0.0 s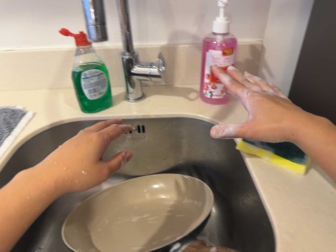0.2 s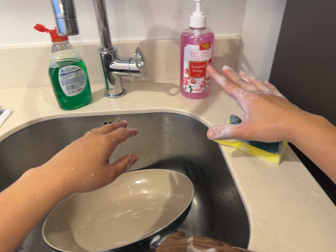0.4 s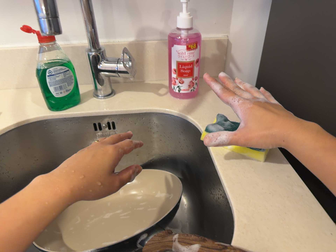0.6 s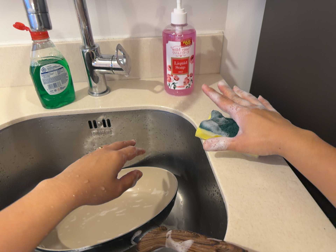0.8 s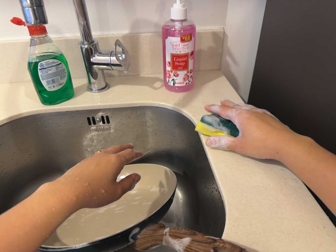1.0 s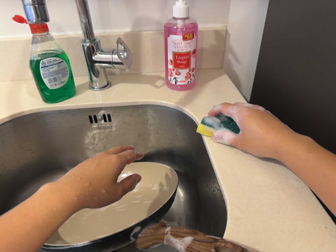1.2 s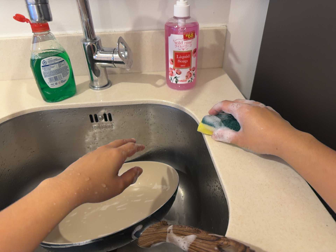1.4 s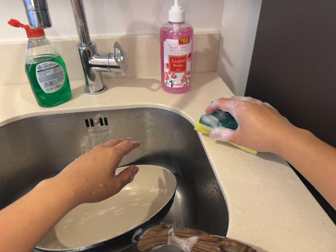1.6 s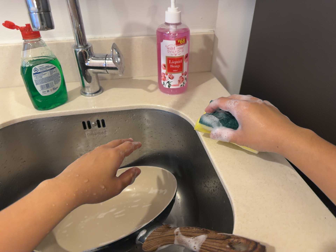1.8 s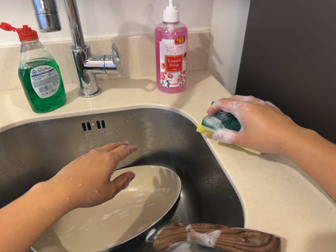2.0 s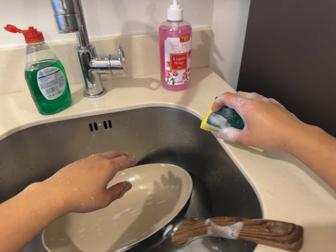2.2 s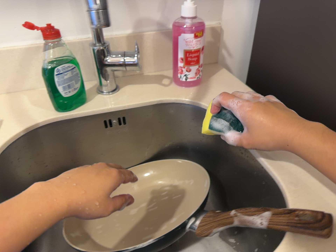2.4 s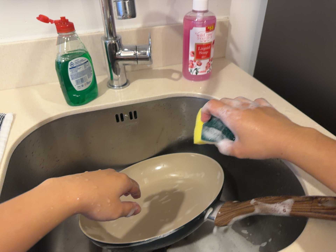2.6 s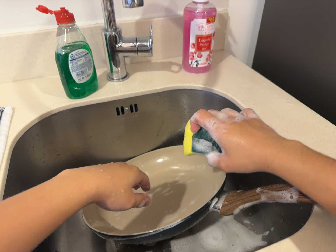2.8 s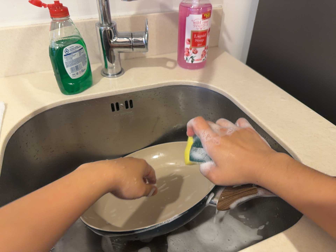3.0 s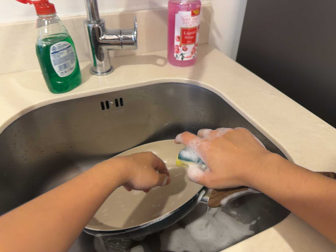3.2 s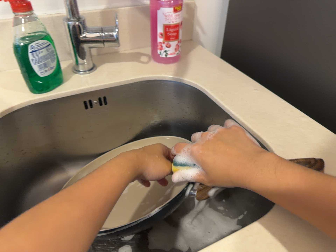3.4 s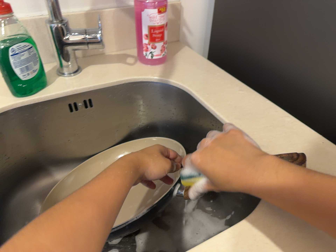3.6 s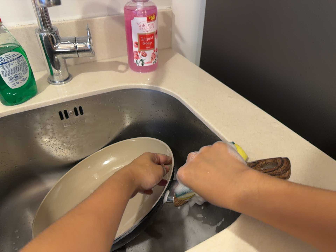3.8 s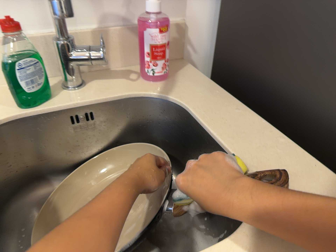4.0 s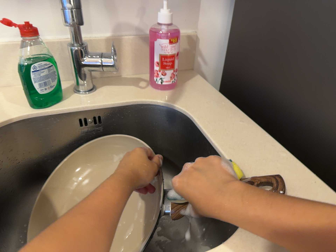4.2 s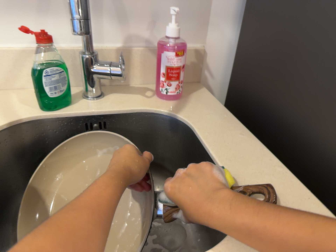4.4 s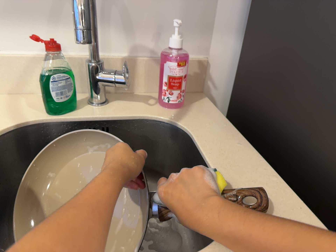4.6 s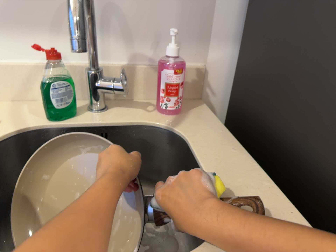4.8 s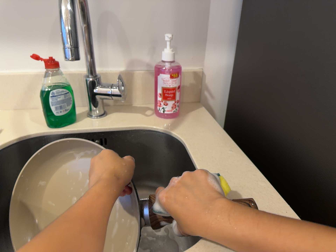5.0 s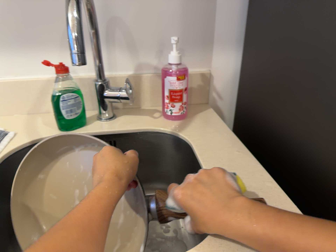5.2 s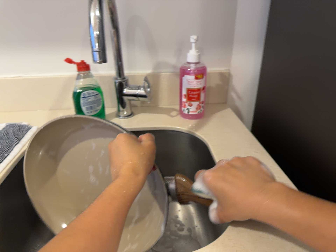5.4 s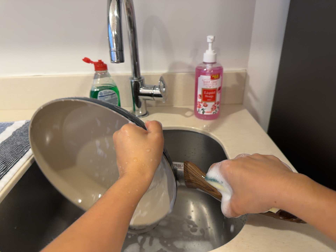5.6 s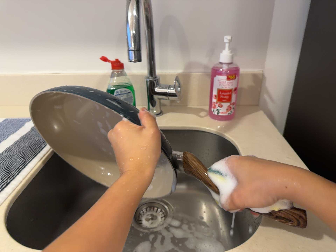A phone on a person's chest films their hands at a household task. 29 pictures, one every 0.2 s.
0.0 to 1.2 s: The camera shifts only a little, or ends up much as it began.
1.2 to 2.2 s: The camera travels to its left, about 12 cm.
2.2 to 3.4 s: The camera shifts only a little, or ends up much as it began.
3.4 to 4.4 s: The camera pans to its left by about 10 degrees. It travels to its right, about 10 cm. Its aim tips toward the top of its view by about 10 degrees, and the scene shifts downward. It rolls about its line of sight by about 10 degrees, and the scene rotates clockwise.
4.4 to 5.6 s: The camera pans to its left by about 15 degrees.
The film runs backward here.
